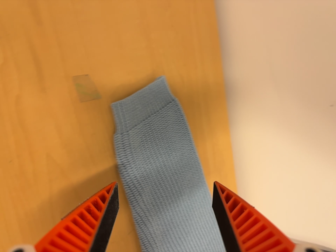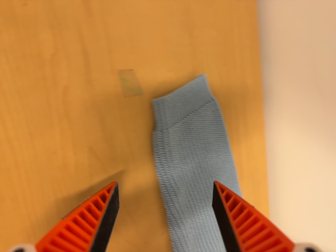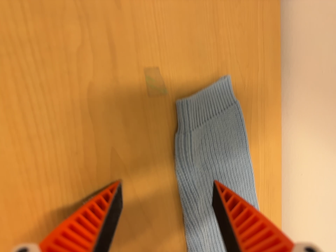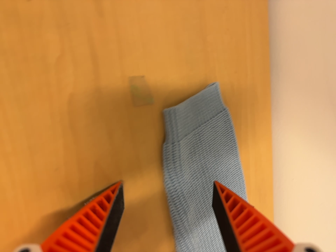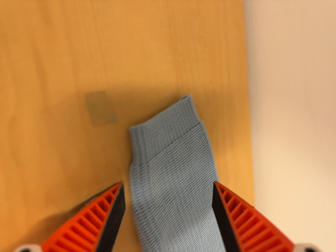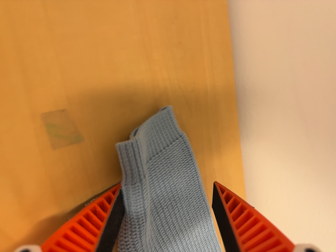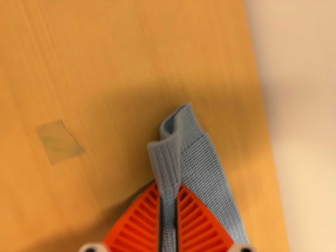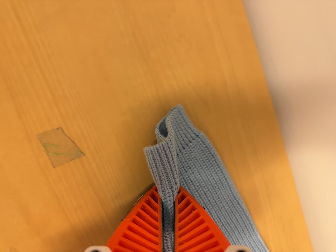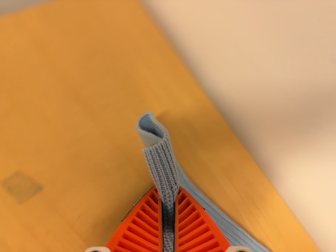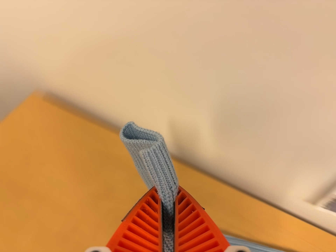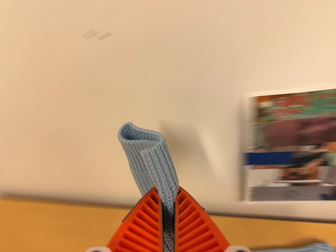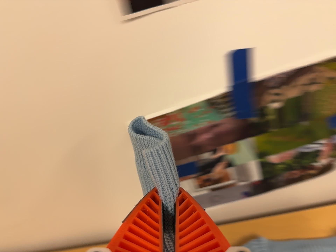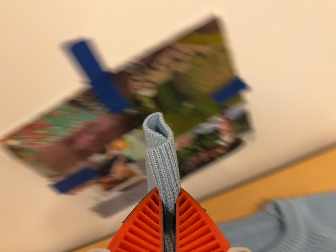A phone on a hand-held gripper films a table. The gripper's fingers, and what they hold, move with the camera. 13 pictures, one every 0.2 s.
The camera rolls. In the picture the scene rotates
counterclockwise.
The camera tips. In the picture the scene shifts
downward.
0.0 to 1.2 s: The camera travels forward, about 12 cm, so what stands in front looms larger.
1.2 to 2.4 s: The camera travels to its right, about 60 cm, so close, fixed things drift to the left. Its aim tips toward the top of its view by about 30 degrees, and the scene shifts downward. It rolls about its line of sight by about 95 degrees, and the scene rotates counterclockwise.
The film runs forward here.
